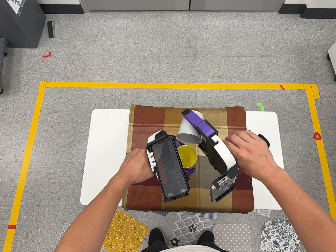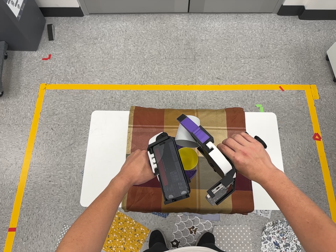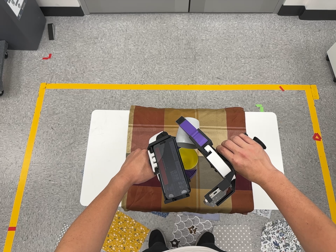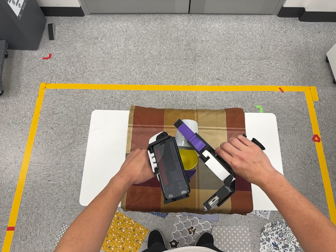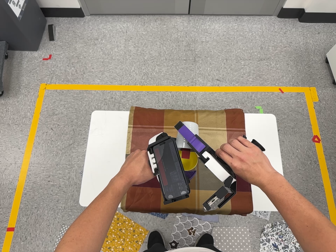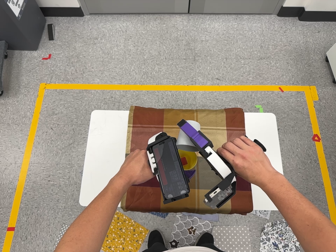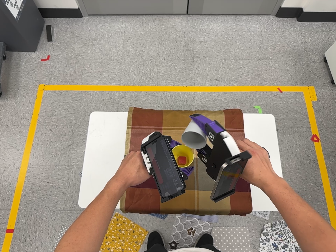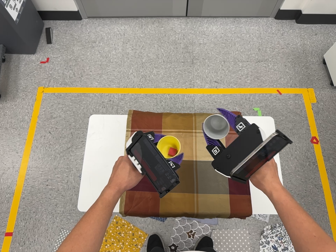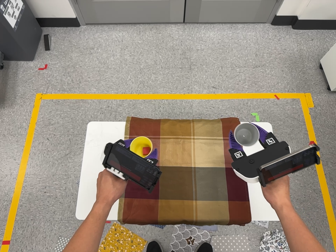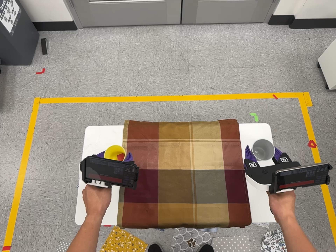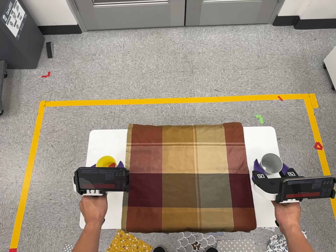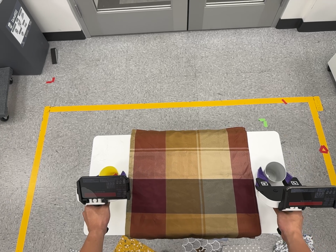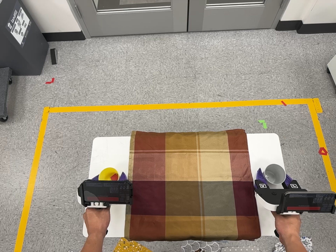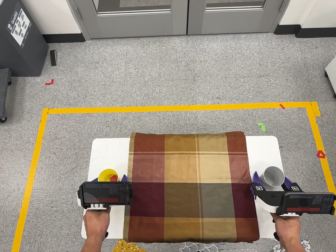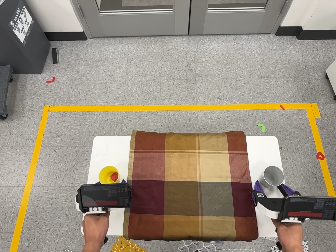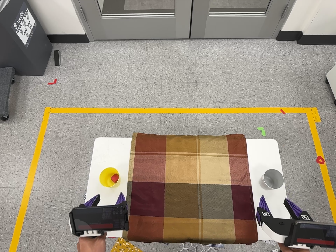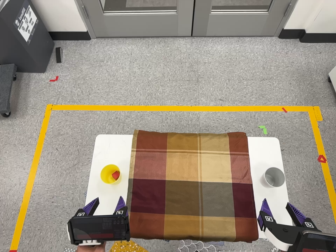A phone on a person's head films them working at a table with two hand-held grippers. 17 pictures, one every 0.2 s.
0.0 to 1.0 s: The camera keeps its place and its aim.
1.0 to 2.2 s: The camera travels toward the top of its view, about 5 cm, so close, fixed things drift downward.
2.2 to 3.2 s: The camera shifts only a little, or ends up much as it began.
The film runs forward here.
